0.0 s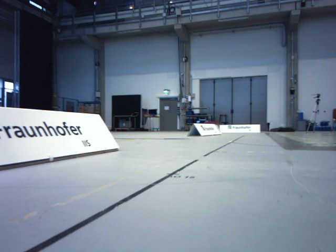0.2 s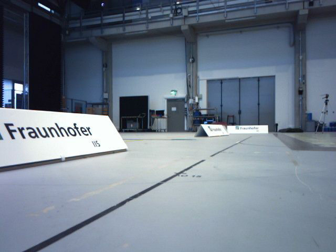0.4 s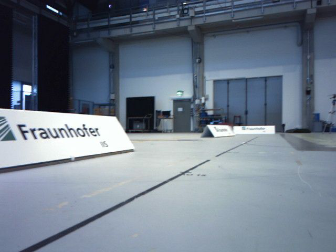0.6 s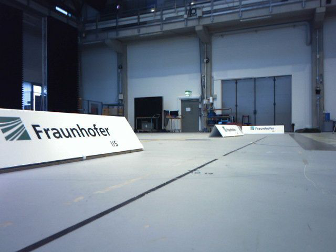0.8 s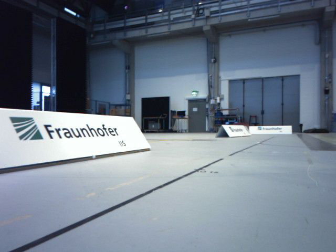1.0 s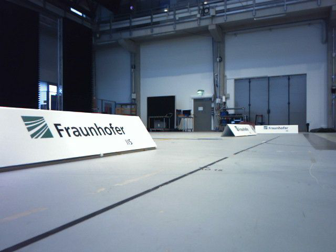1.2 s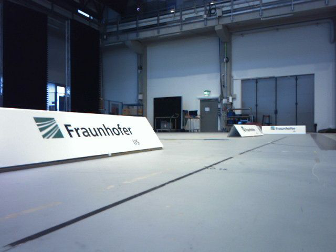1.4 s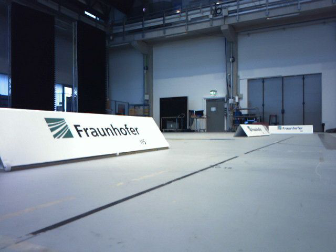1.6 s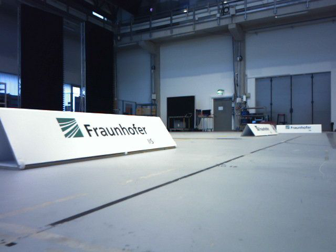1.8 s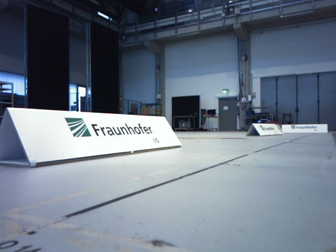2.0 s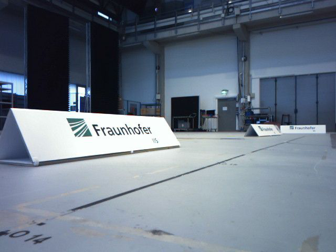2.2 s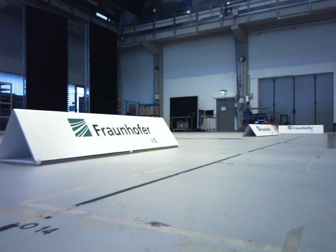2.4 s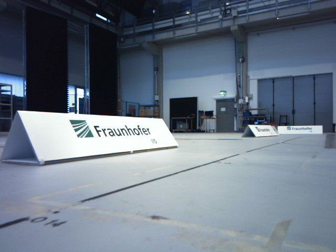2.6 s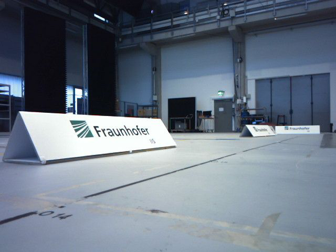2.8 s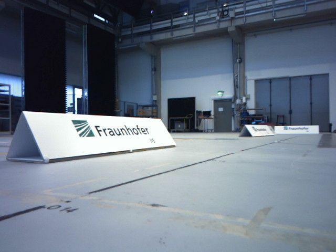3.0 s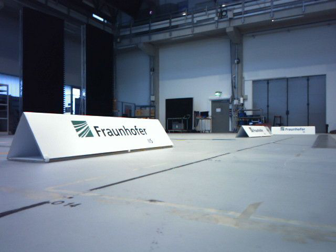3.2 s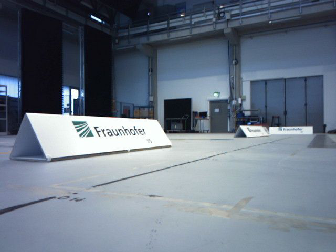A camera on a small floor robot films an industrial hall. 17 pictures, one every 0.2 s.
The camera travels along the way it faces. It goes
backward.
0.0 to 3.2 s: The scene slides to the right, as the camera pans about 10 degrees to its left. It travels backward, about 0.6 m, so what stands in front gets smaller.
The film runs backward here.
